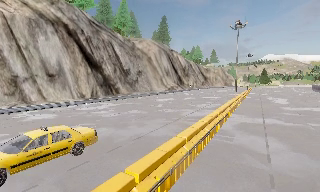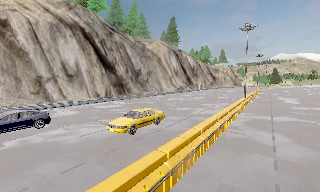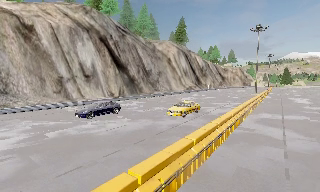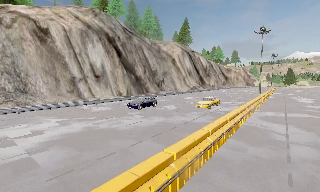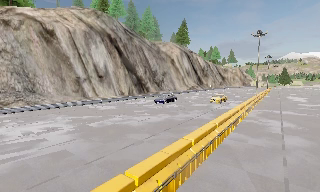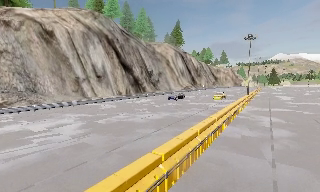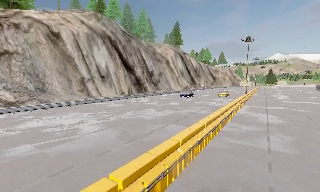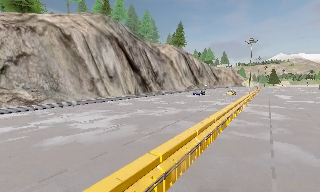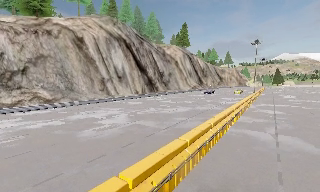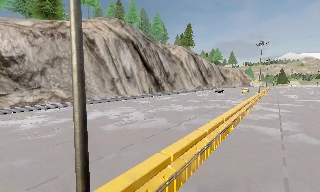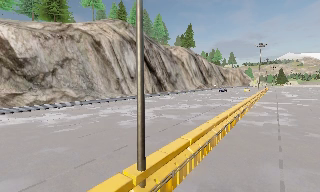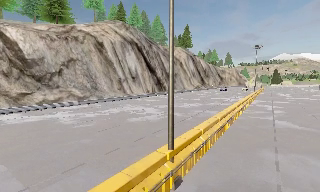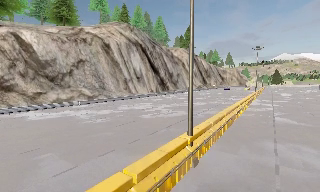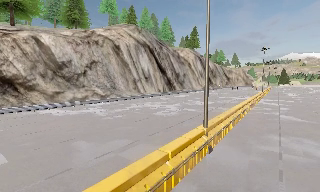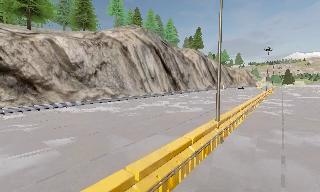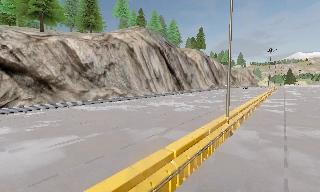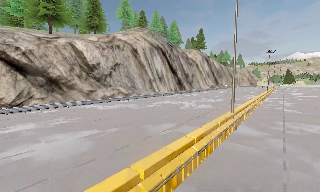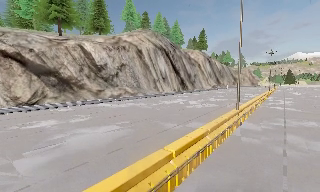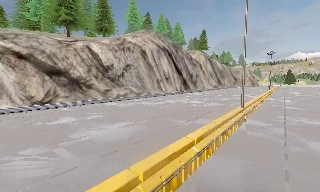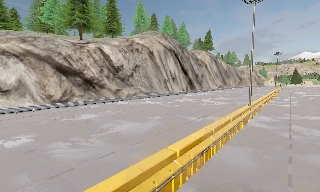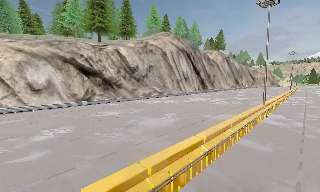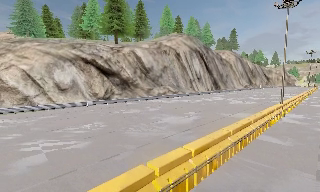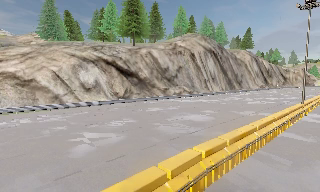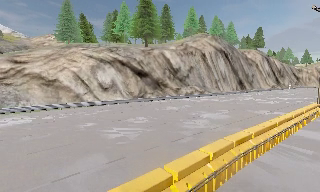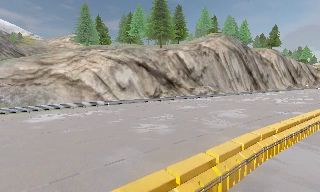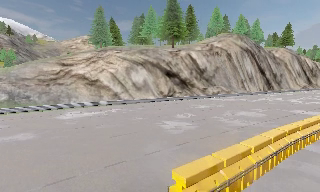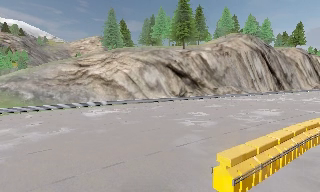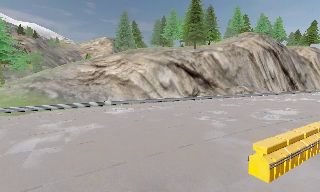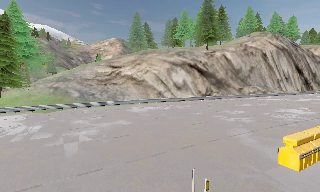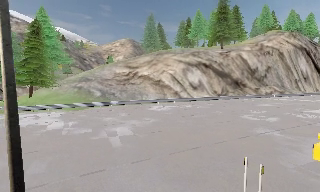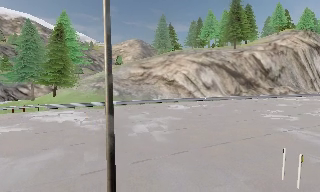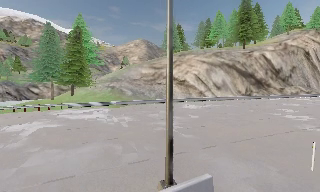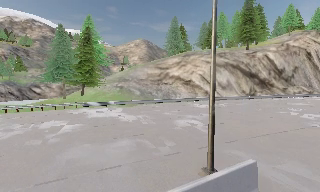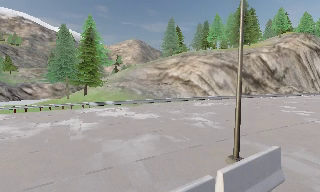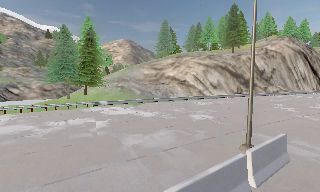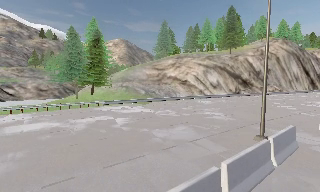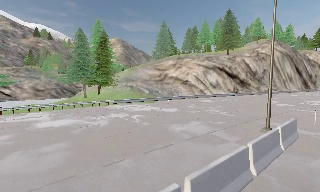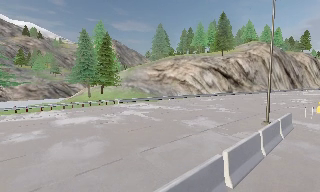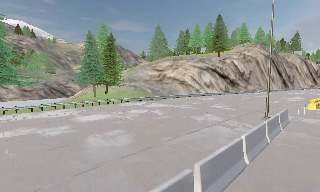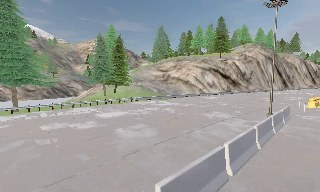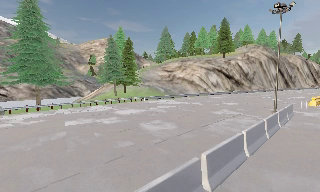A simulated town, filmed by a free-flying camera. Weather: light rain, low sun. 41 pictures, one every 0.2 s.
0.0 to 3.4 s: The camera travels backward and to its left, about 25 m, so what stands in front gets smaller.
3.4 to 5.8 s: The camera swings to its left by about 30 degrees, and the scene slides to the right. It travels to its left and backward, about 20 m, so close, fixed things drift to the right.
5.8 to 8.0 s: The camera pans to its right, which is clockwise from overhead, by about 10 degrees. It travels to its left and backward, about 25 m, so close, fixed things drift to the right.
The film runs backward here.
